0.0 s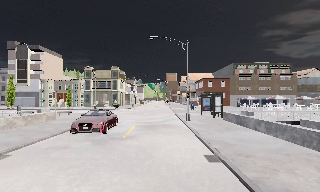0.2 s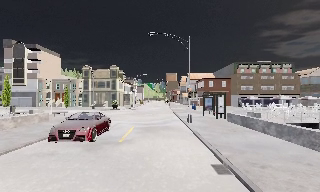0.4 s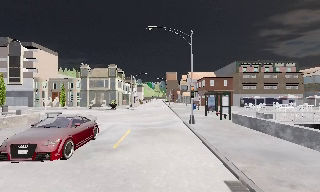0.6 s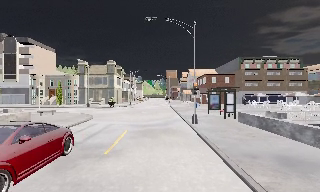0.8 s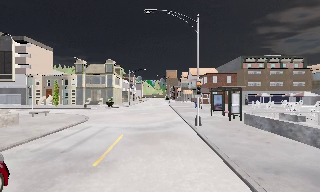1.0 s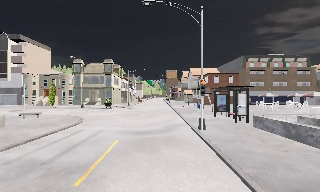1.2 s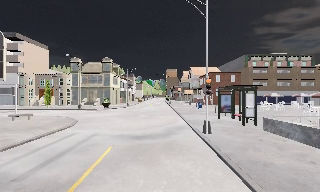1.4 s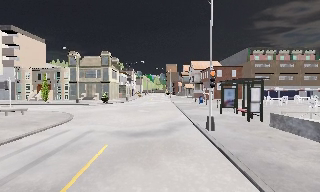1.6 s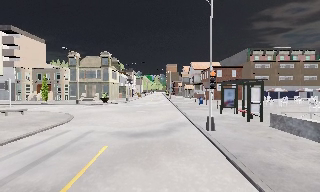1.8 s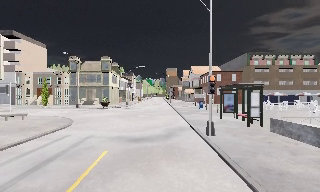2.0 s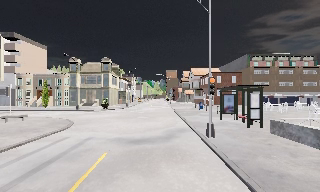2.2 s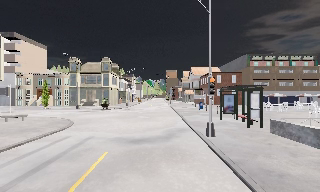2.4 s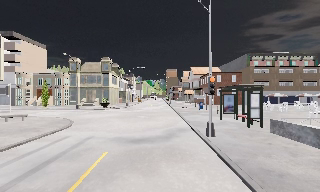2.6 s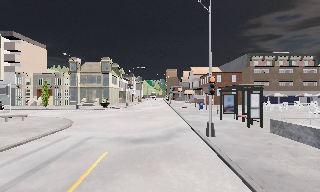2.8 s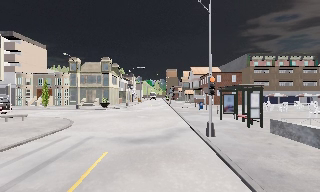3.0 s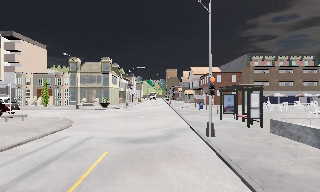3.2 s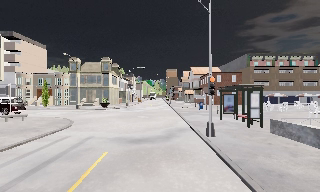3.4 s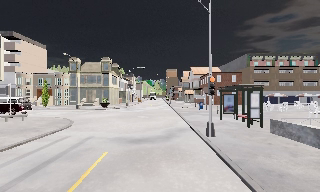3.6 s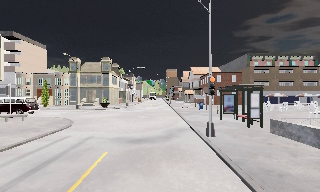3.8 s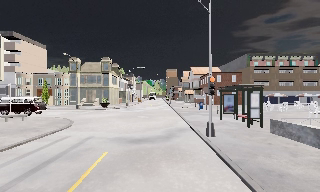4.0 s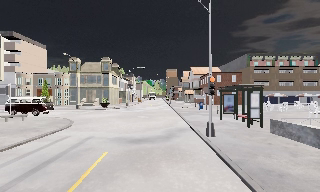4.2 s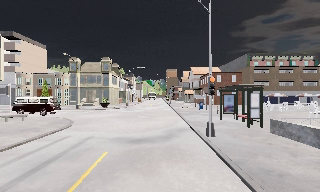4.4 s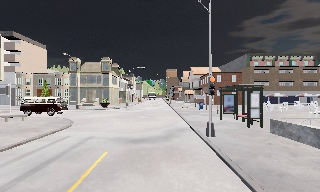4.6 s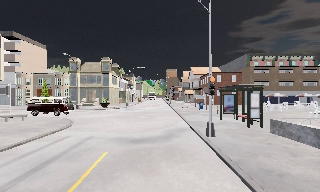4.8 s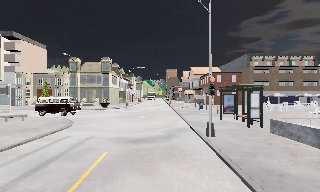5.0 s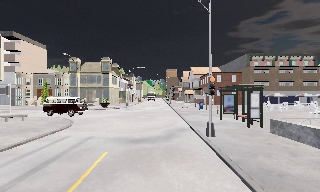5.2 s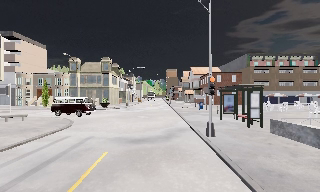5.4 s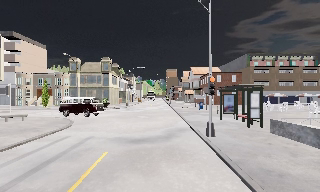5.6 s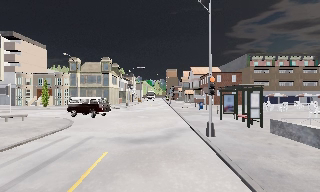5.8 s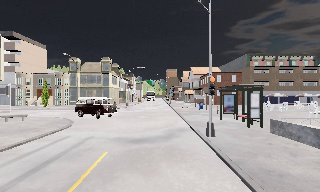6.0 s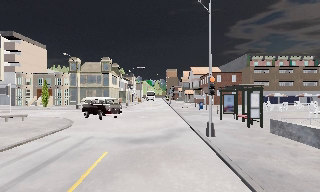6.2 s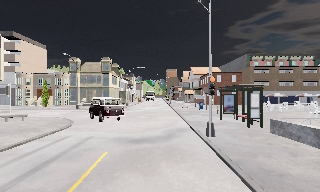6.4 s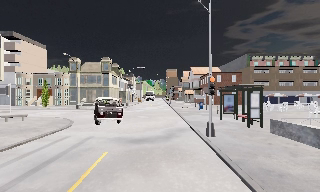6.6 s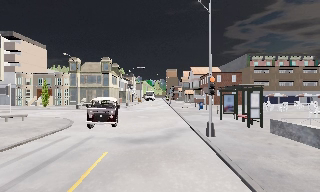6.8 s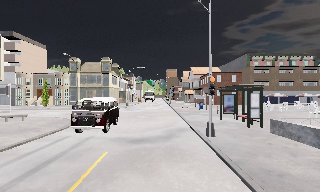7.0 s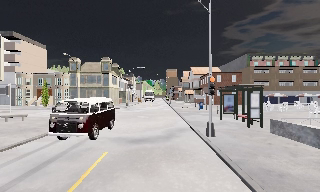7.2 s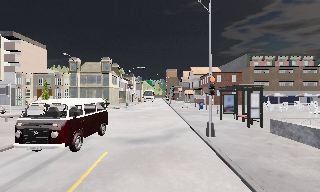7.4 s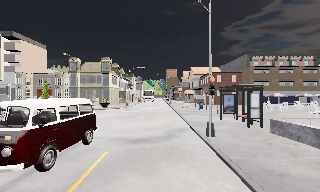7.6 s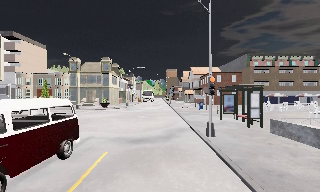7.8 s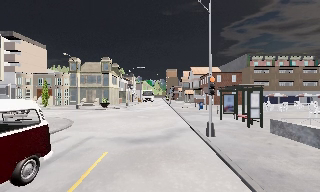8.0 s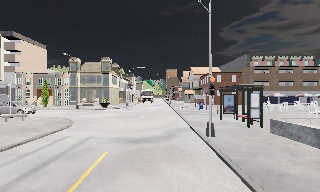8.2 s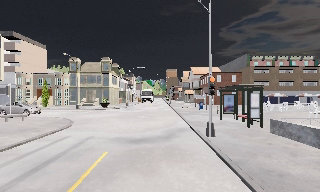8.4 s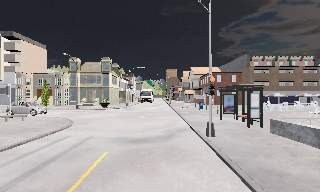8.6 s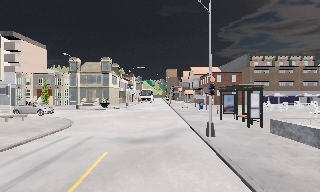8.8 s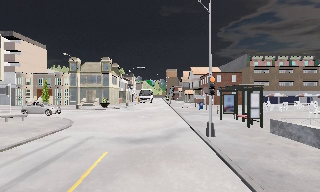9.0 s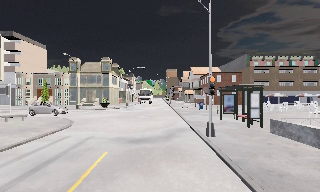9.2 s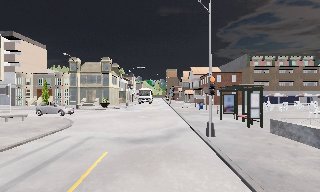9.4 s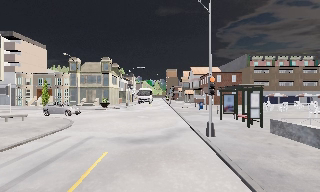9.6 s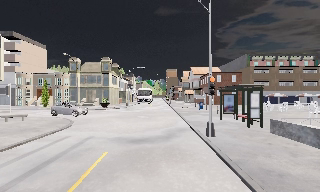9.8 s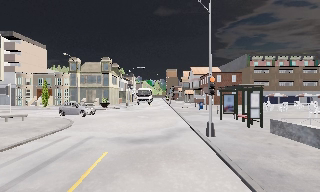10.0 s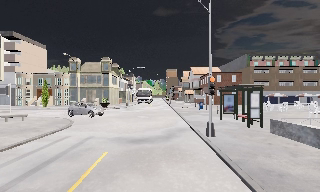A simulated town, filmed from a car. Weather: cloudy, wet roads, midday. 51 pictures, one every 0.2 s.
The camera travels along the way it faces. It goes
forward.
0.0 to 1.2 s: The camera travels forward, about 6 m, so what stands in front looms larger.
1.2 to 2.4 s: The camera travels forward, about 0.5 m, so what stands in front looms larger. It loses speed.
2.4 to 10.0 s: The camera keeps its place and its aim.
The film runs forward here.
